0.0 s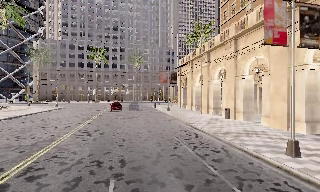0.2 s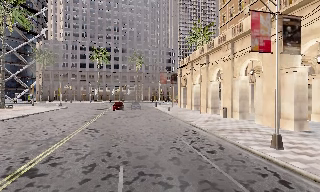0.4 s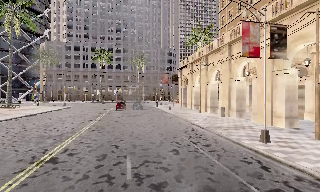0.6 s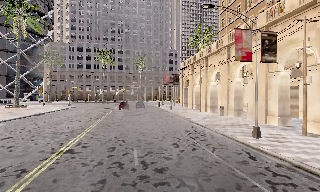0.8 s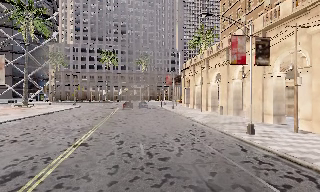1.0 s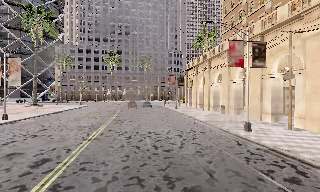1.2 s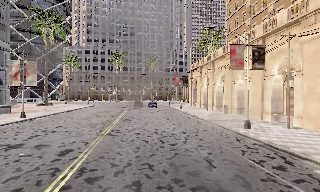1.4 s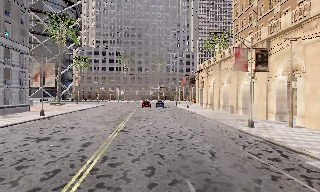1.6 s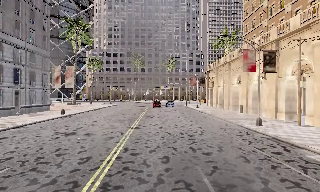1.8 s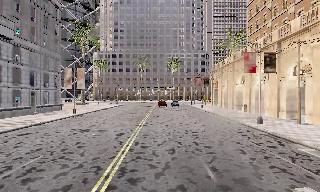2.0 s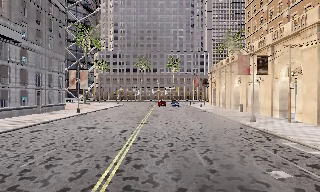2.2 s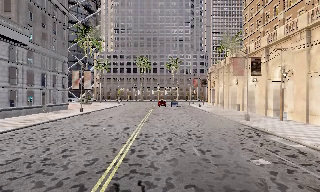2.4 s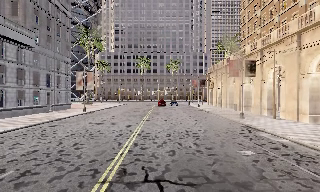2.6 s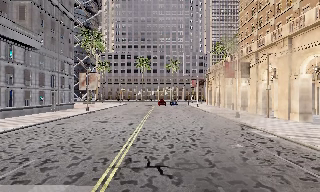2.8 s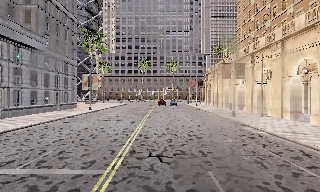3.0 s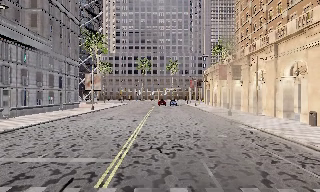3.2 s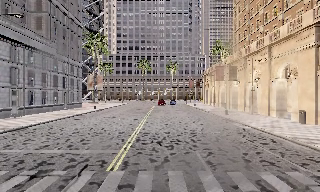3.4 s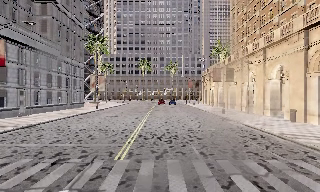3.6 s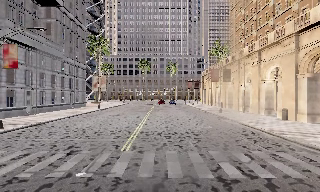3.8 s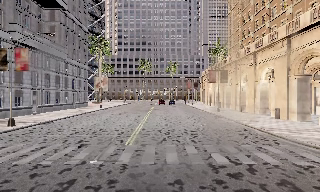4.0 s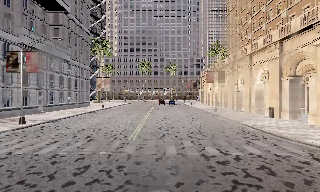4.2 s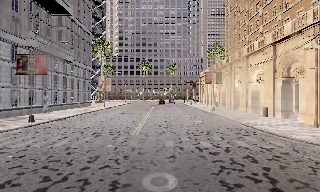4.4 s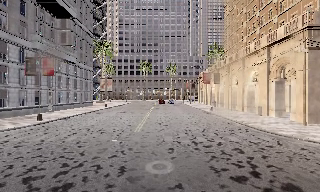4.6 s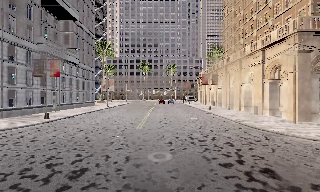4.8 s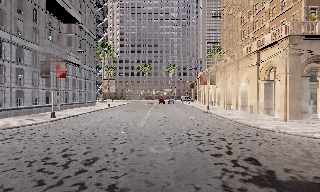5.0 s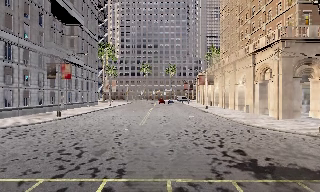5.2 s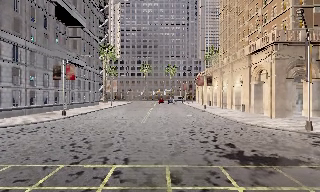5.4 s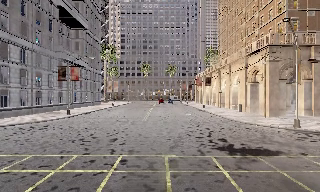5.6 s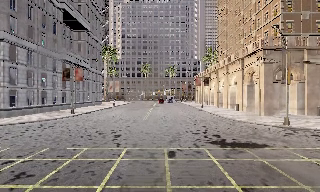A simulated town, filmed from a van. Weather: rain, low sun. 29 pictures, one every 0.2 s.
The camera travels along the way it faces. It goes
backward.
0.0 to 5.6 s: The scene slides to the right, as the camera pans about 10 degrees to its left. It travels backward, about 30 m, so what stands in front gets smaller.
The film runs backward here.
